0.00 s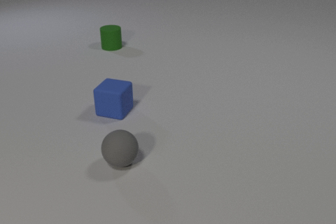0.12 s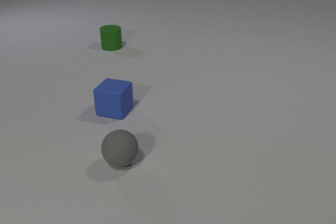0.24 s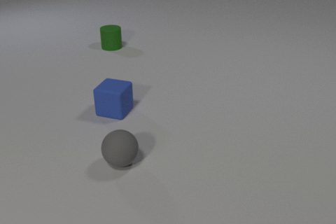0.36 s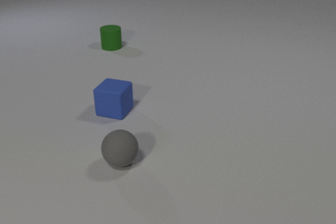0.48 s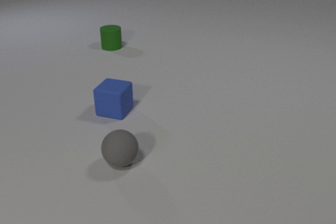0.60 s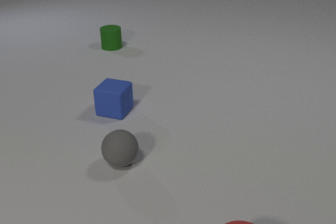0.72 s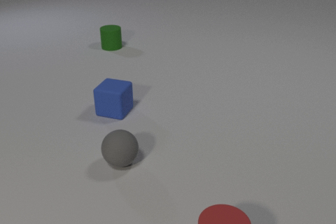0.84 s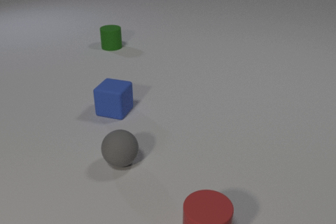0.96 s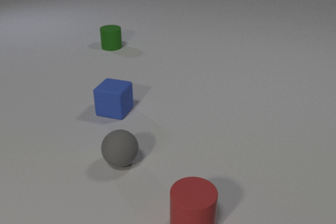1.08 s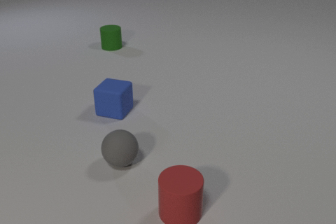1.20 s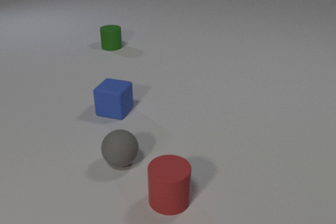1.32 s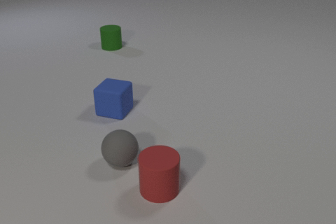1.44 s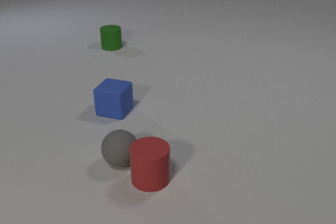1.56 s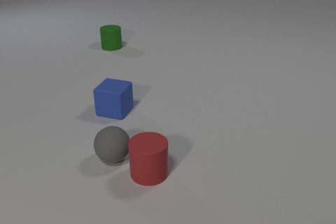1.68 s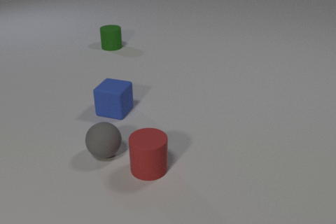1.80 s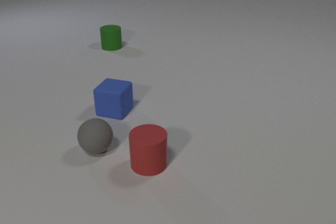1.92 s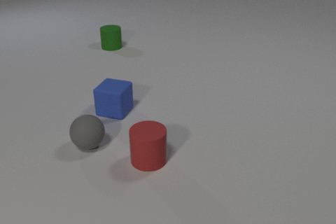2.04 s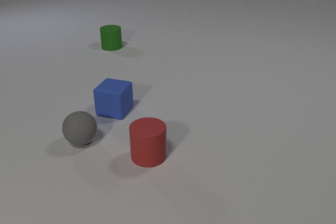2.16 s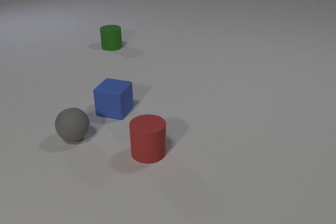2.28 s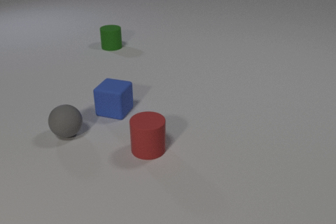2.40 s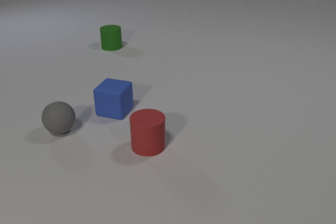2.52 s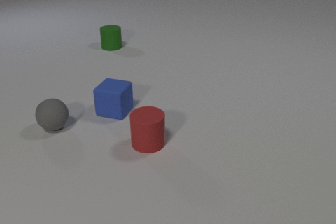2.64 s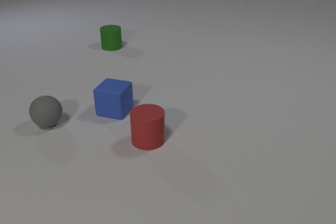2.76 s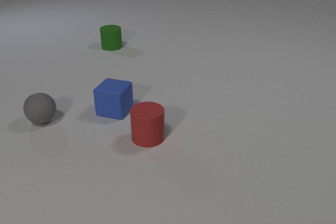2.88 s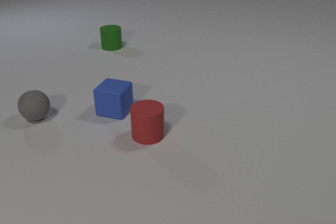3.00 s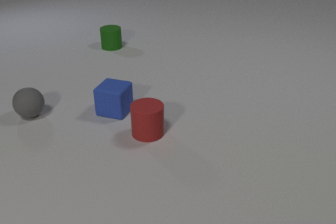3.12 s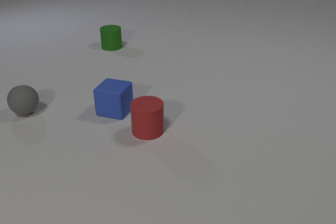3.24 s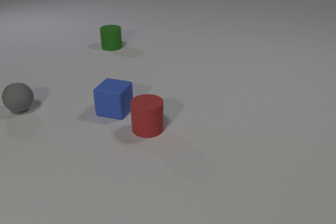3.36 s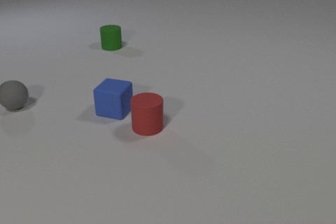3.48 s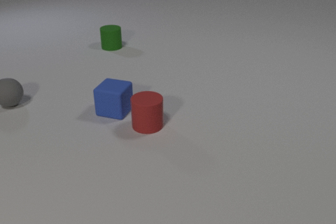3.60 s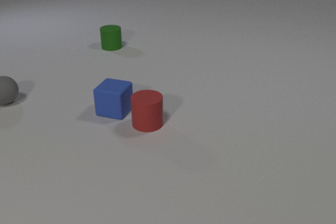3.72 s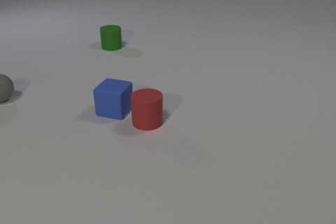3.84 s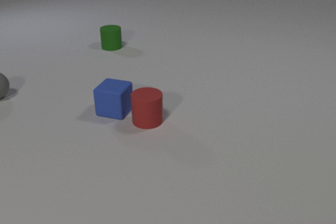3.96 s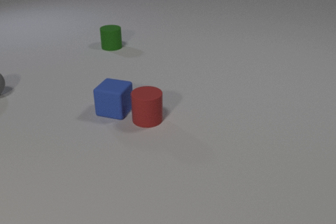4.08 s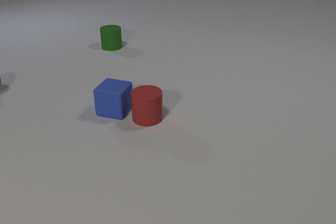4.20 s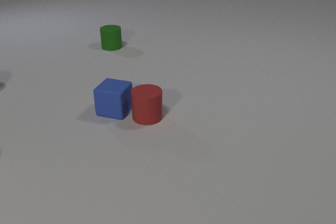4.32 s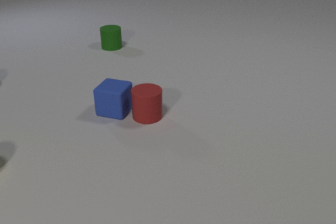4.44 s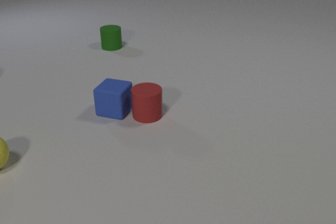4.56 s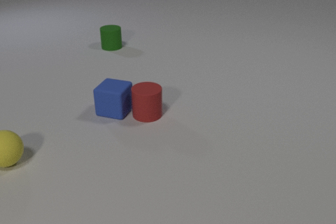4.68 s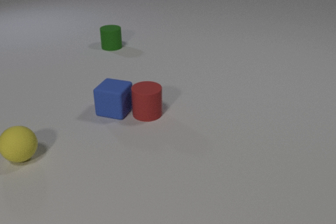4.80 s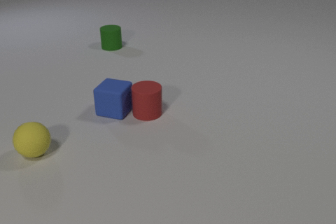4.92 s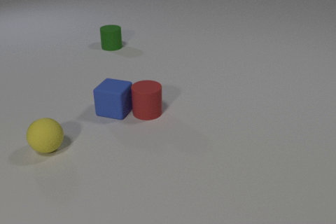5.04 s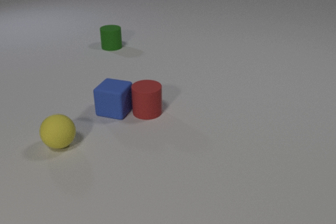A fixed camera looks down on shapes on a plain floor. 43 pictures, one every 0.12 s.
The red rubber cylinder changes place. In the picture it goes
away from the camera.
0.00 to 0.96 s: The red rubber cylinder comes in at the bottom edge, slides away from the camera and to the left.
0.96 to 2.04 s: The red rubber cylinder slides away from the camera and to the left. The gray rubber sphere rolls away from the camera and to the left. The red rubber cylinder and the gray rubber sphere collide.
2.04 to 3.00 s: The red rubber cylinder slides away from the camera. The gray rubber sphere rolls away from the camera and to the left.
3.00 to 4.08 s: The red rubber cylinder slides away from the camera. The gray rubber sphere rolls away from the camera and to the left.
4.08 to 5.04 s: The red rubber cylinder slides away from the camera. The yellow rubber sphere comes in at the left edge, rolls to the right.
What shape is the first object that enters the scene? cylinder.
What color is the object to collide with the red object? gray.
Are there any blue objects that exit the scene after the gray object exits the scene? no.
